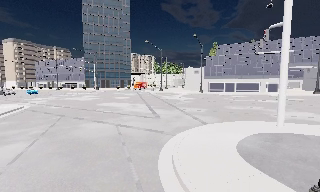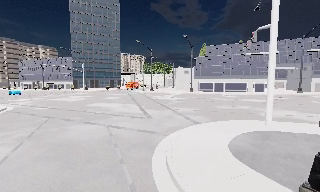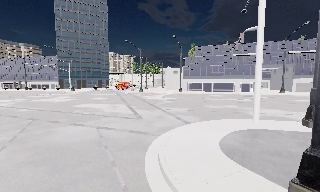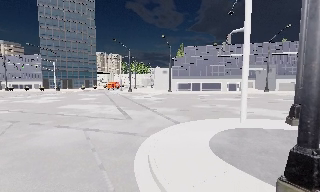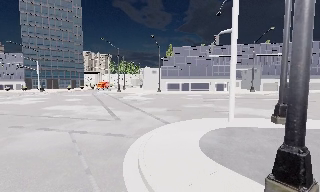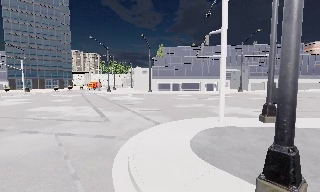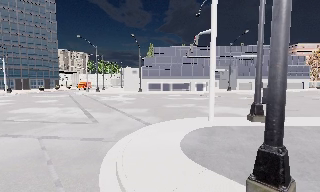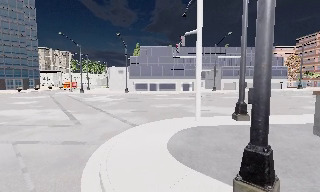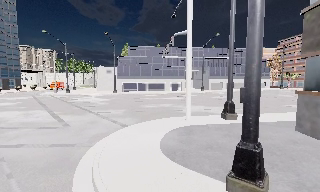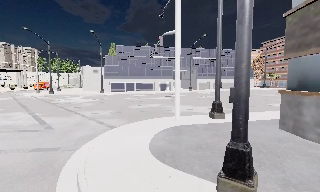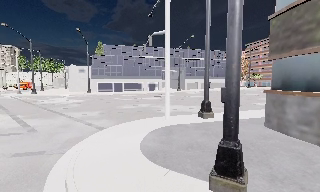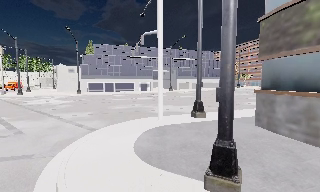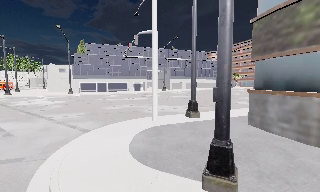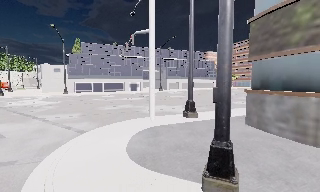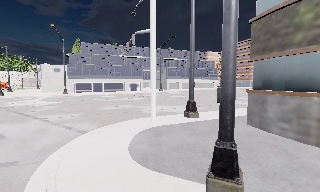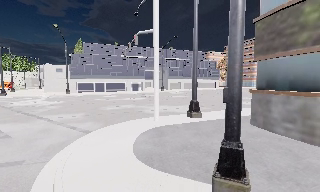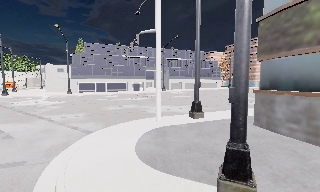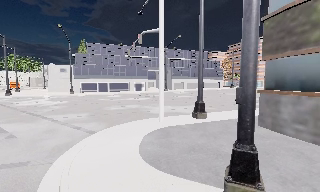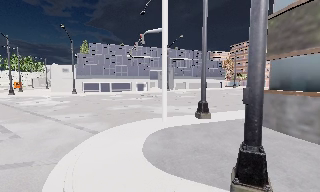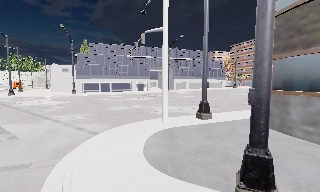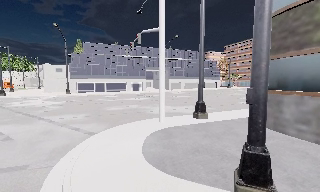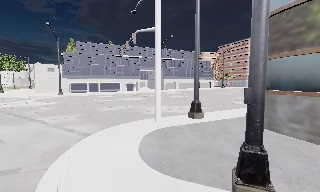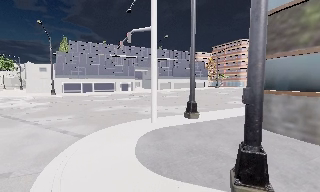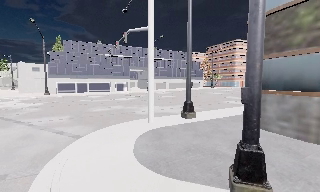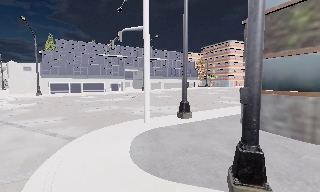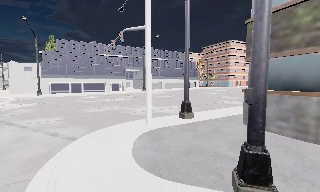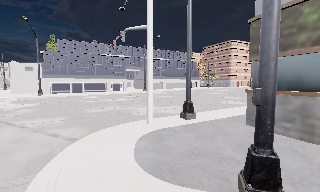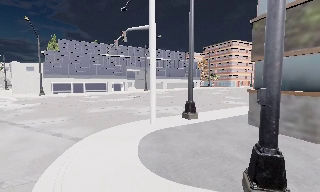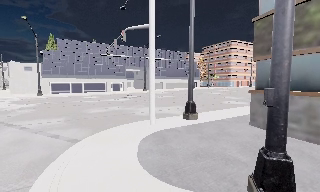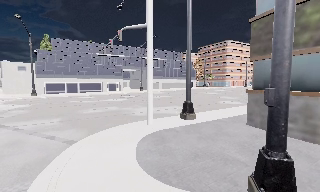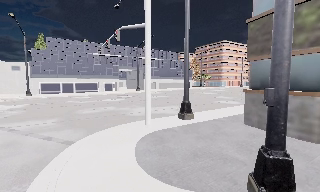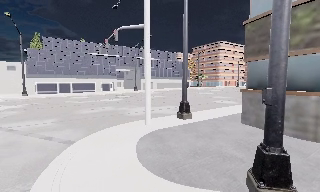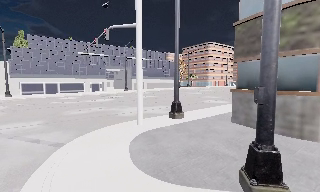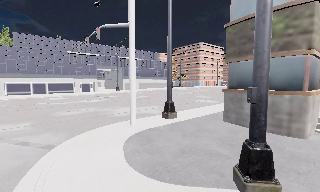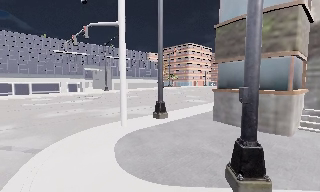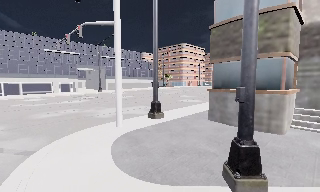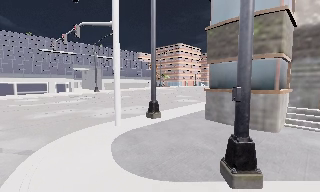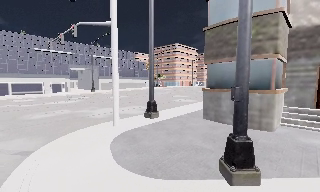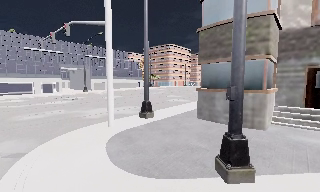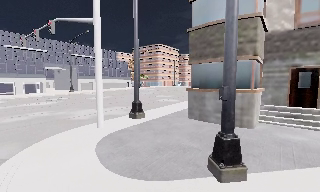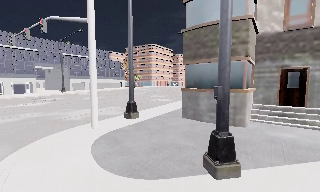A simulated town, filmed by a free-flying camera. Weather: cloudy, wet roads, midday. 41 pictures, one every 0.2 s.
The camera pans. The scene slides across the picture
to the left.
The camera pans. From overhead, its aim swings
clockwise.
0.0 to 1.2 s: The camera swings to its right by about 20 degrees, and the scene slides to the left. It travels forward, about 0.5 m, so what stands in front looms larger.
1.2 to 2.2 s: The scene slides to the left, as the camera pans about 20 degrees to its right.
2.2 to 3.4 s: The camera shifts only a little, or ends up much as it began.
3.4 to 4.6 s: The camera travels to its left, about 0.5 m.
4.6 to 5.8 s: The camera shifts only a little, or ends up much as it began.
5.8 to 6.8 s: The camera swings to its right by about 15 degrees, and the scene slides to the left.
6.8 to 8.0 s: The camera swings to its right by about 15 degrees, and the scene slides to the left. It travels to its left, about 0.5 m.
The film runs backward here.
